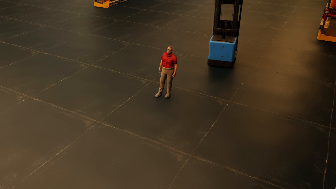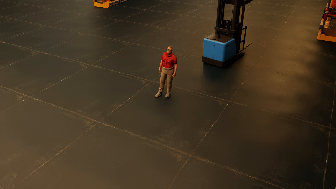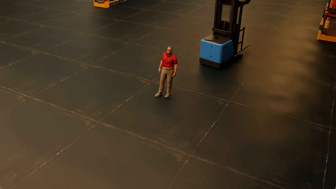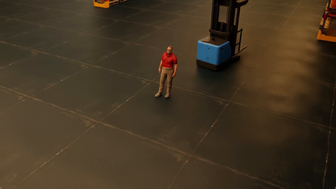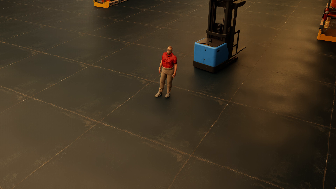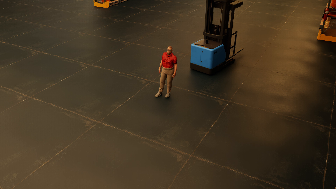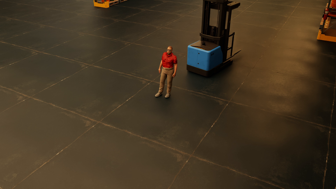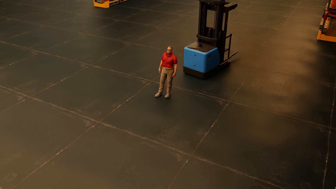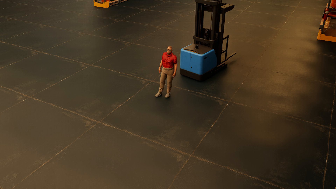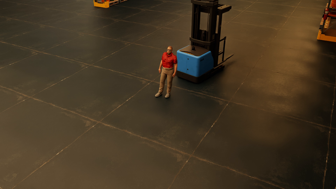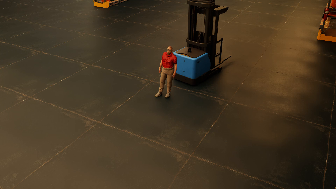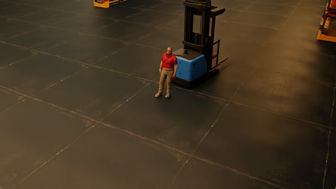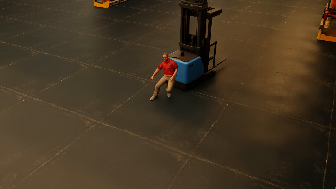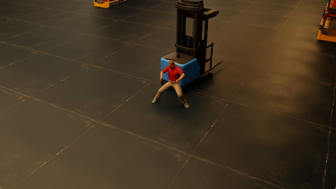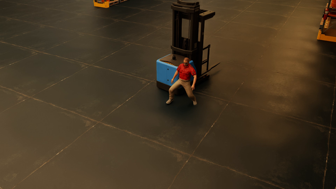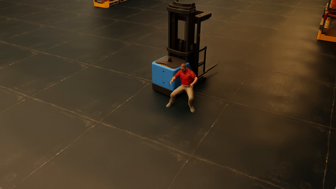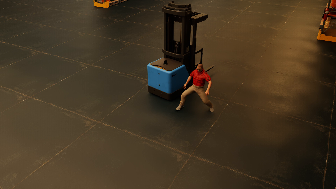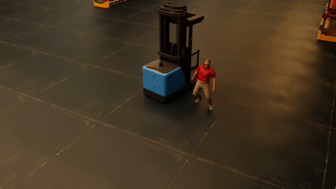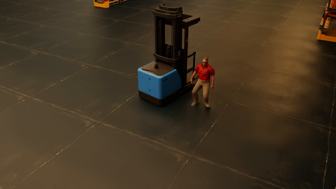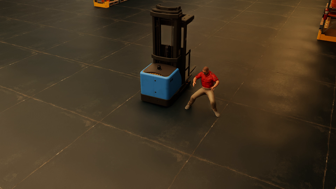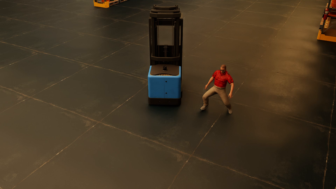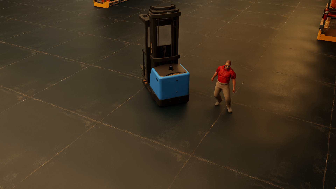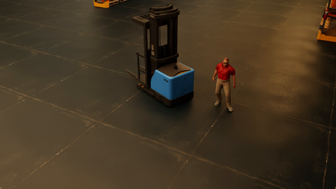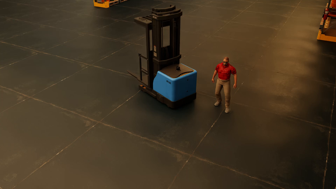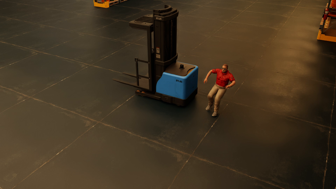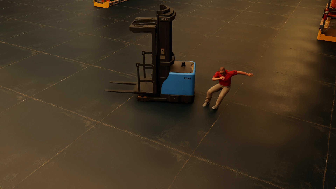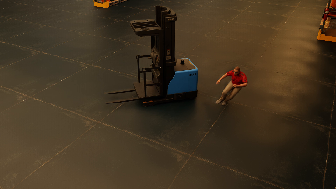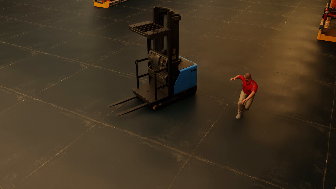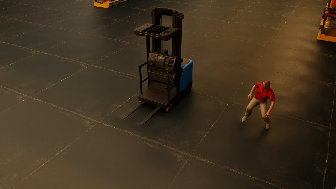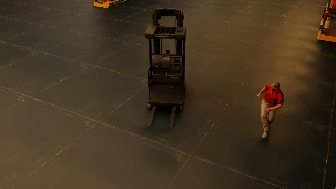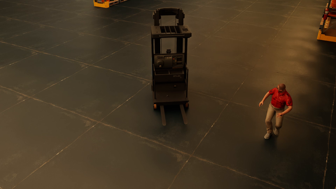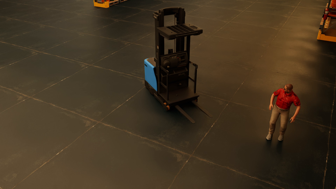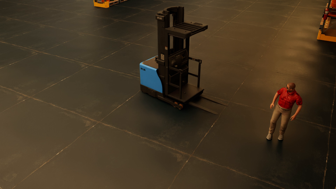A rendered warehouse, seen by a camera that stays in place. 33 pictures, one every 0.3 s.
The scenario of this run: Near miss between a forklift and a person.
